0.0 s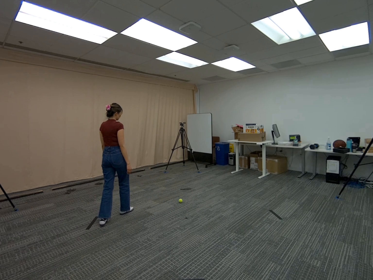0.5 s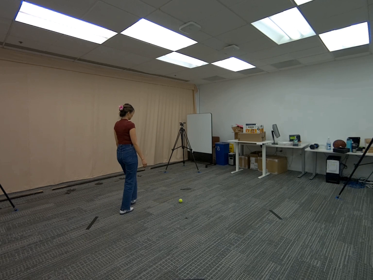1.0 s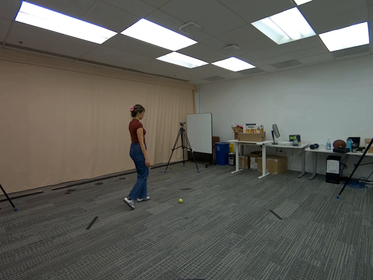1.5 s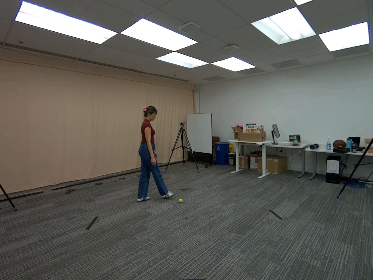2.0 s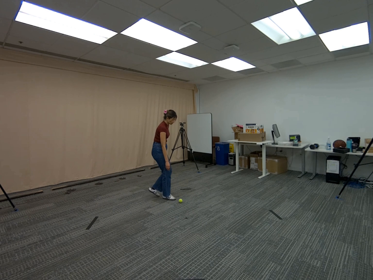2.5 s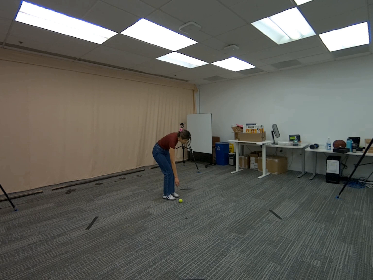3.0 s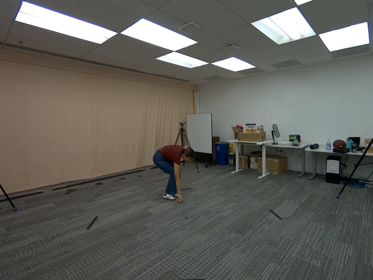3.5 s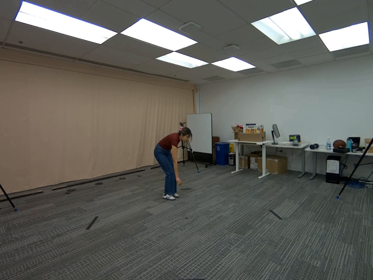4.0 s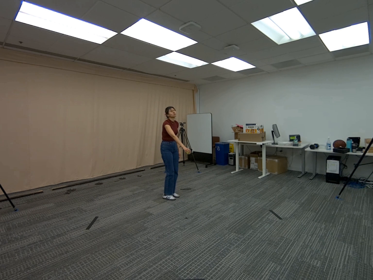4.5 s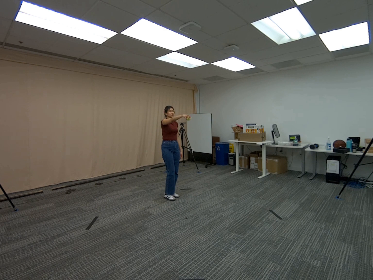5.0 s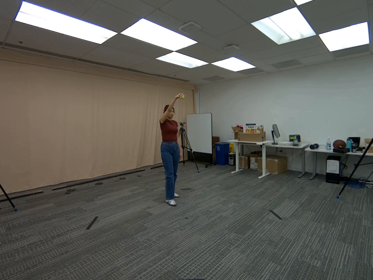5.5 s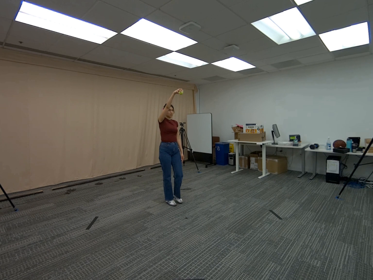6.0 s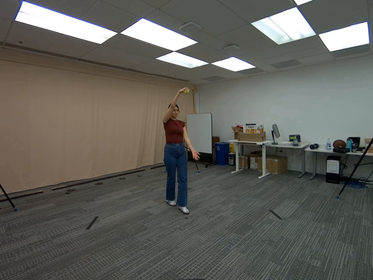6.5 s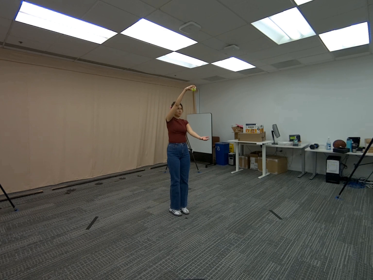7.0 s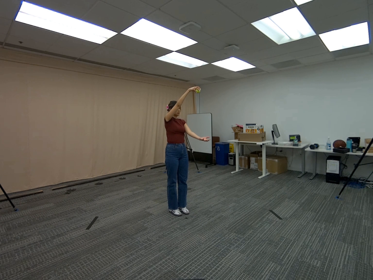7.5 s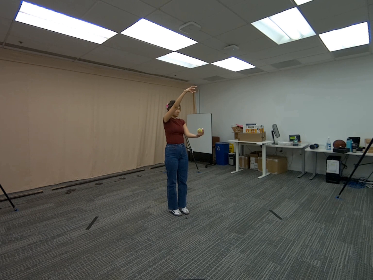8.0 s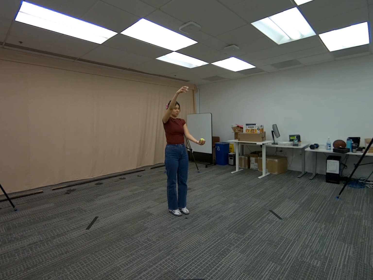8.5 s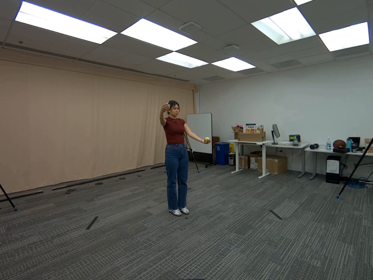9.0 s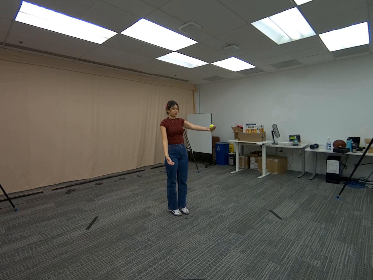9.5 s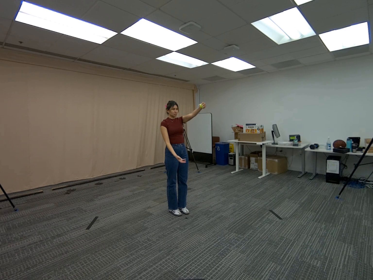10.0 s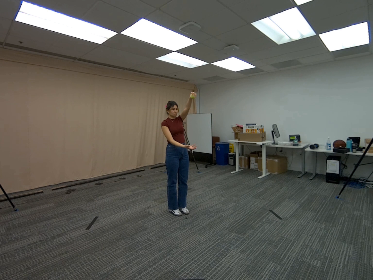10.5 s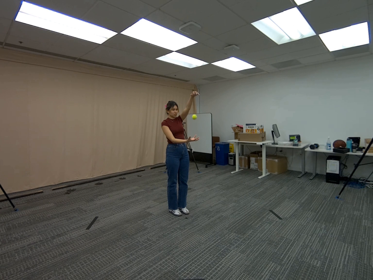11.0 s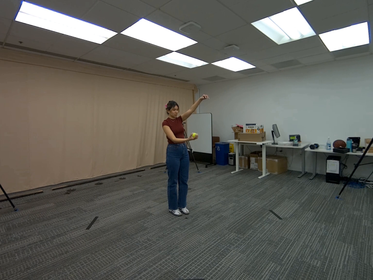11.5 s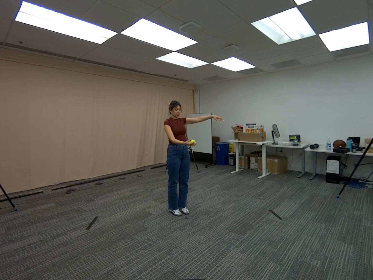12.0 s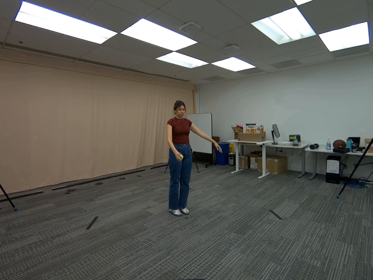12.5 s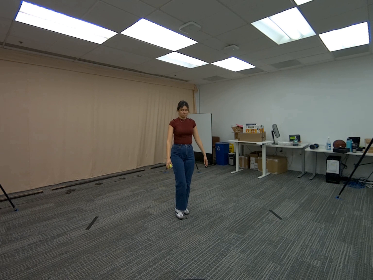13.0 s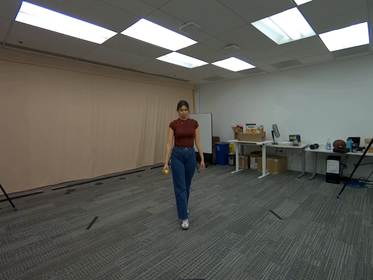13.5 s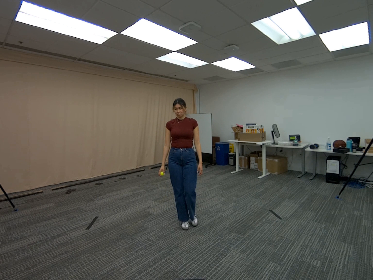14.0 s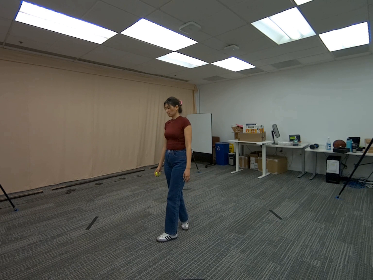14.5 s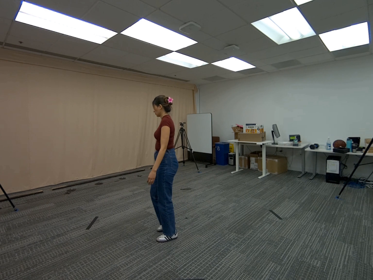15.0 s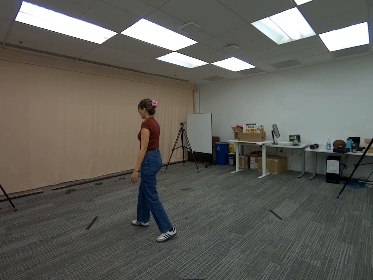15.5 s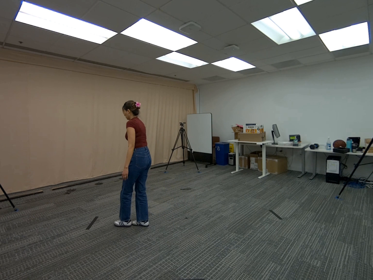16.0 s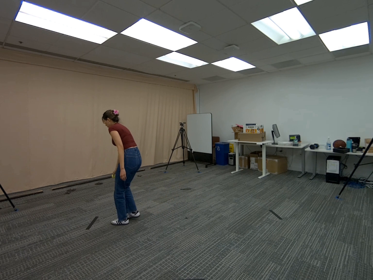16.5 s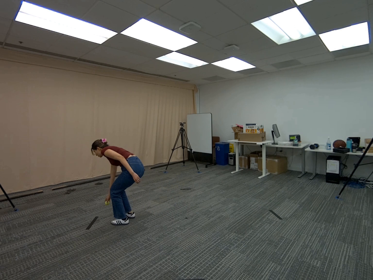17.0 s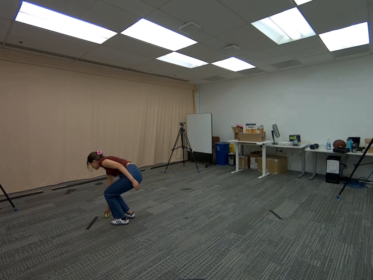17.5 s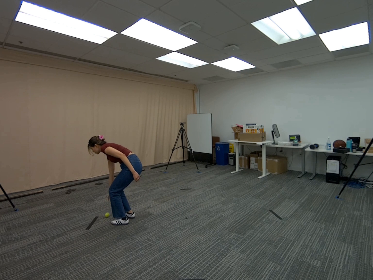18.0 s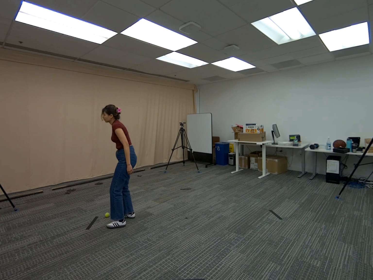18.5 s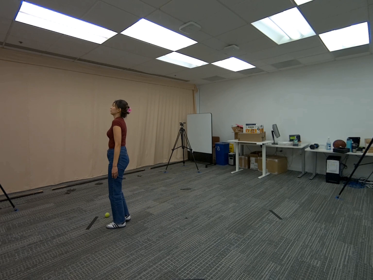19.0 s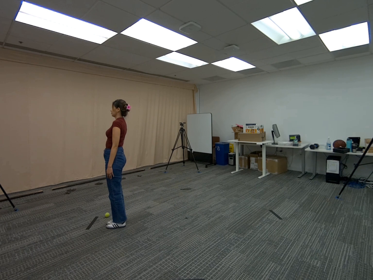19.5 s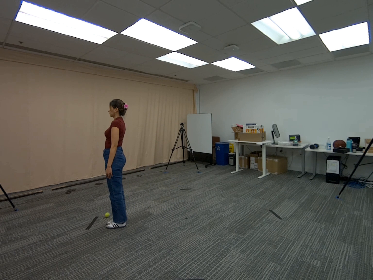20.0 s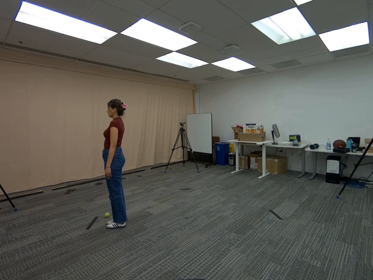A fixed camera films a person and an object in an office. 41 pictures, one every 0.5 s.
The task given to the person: Walk over to the tennis ball and pick up using one hand. Drop the tennis ball onto the other hand and switch. Place the tennis ball on the ground.
